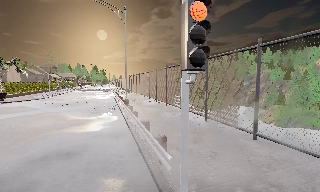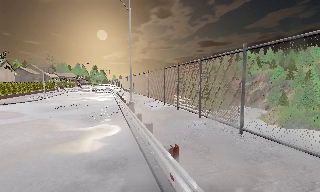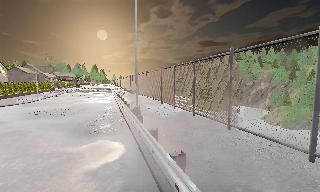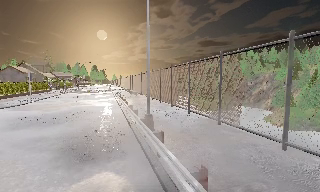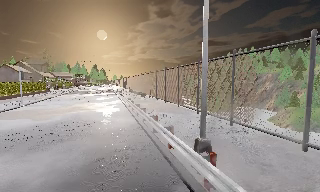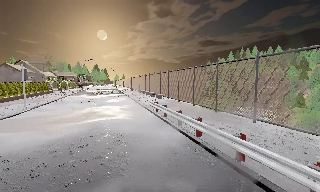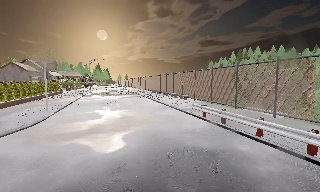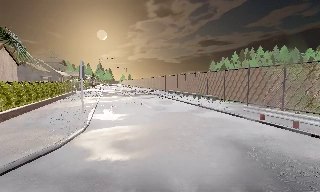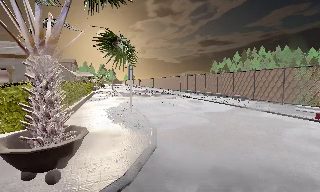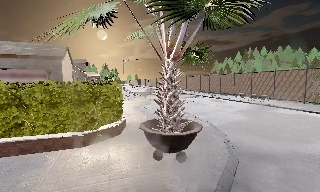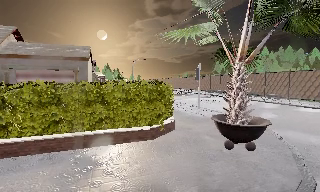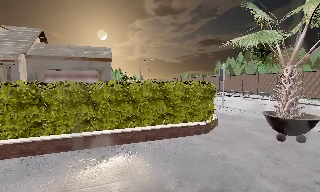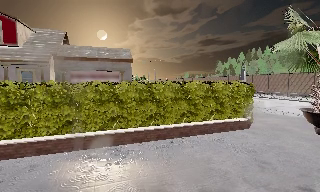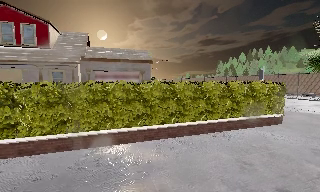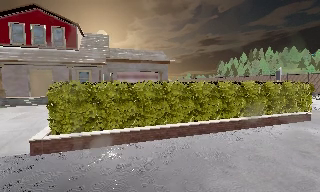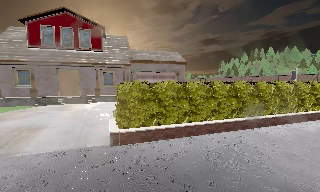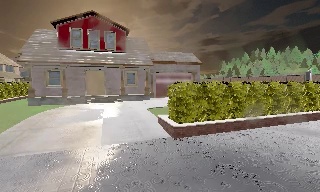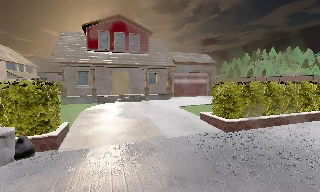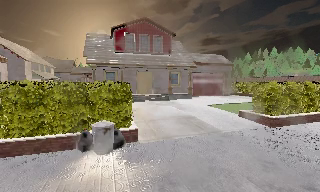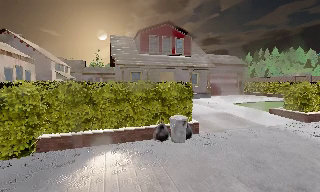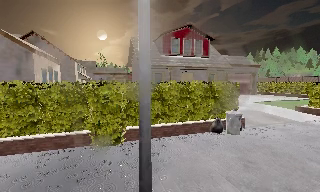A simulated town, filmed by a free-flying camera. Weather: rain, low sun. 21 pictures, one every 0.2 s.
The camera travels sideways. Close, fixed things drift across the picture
to the right.
0.0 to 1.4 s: The camera travels forward and to its left, about 17 m, so what stands in front looms larger.
1.4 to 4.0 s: The camera travels to its left, about 30 m, so close, fixed things drift to the right.
The film runs forward here.
